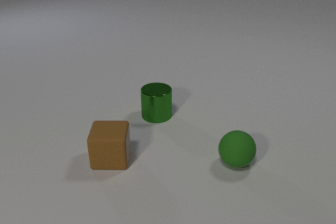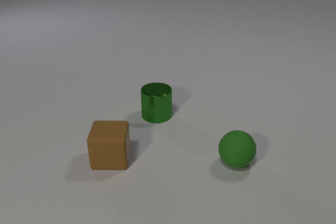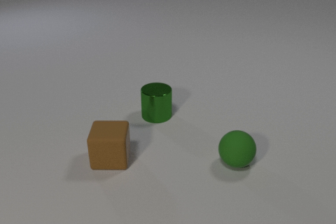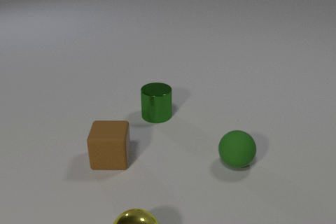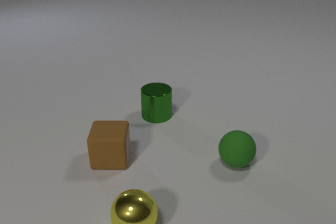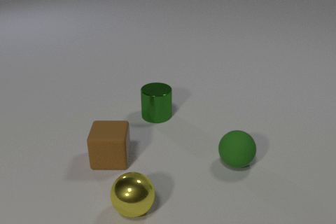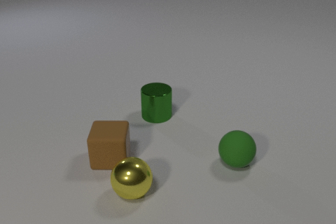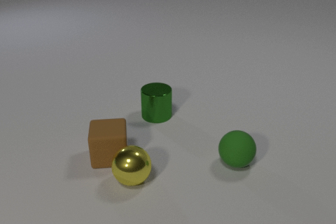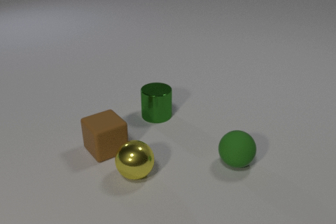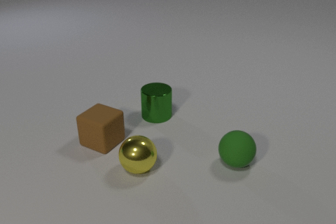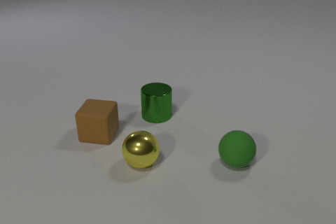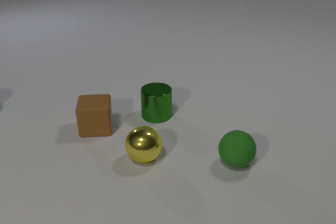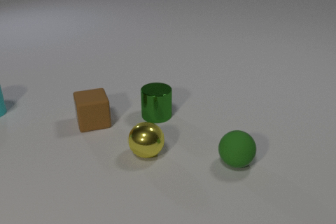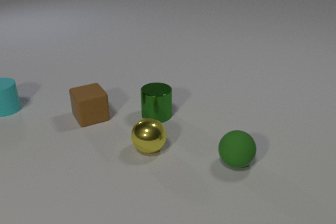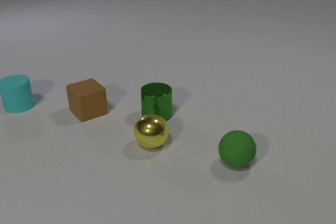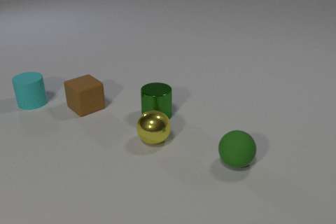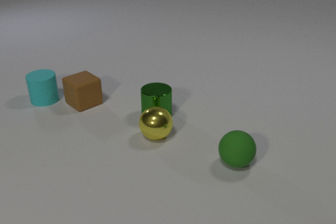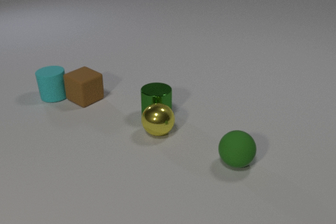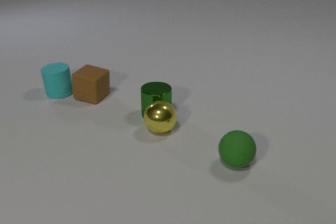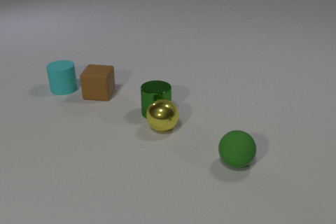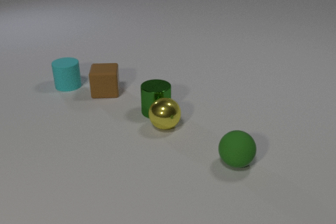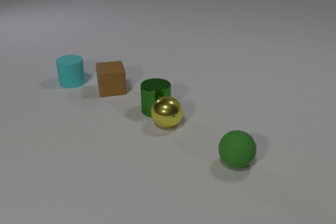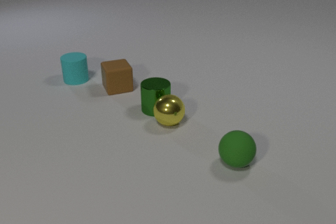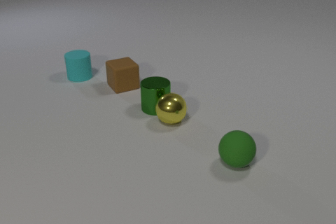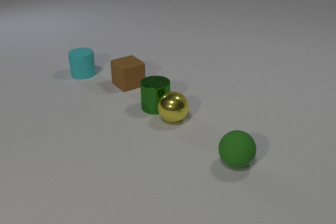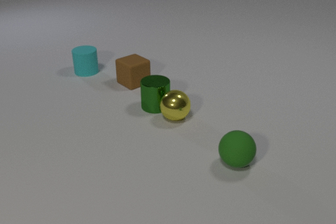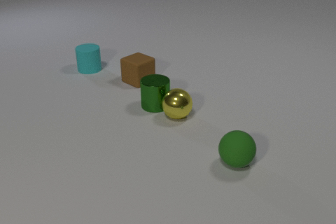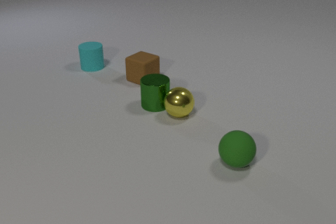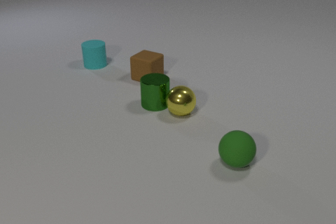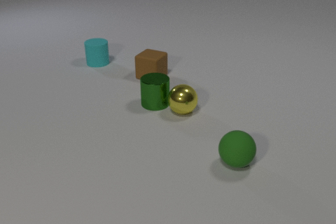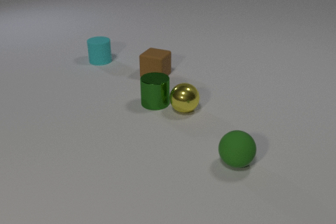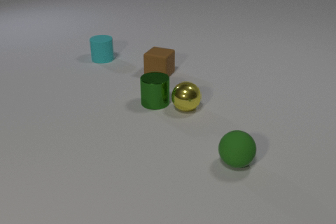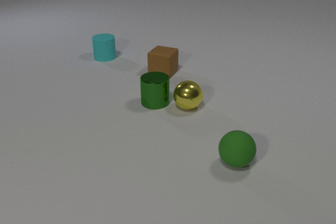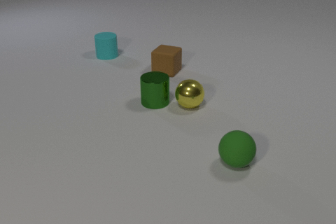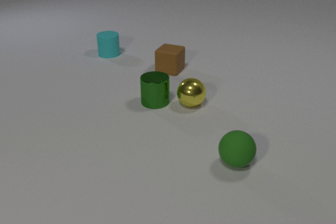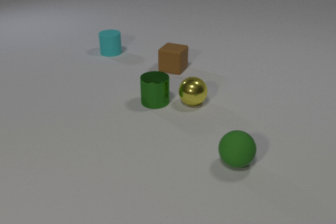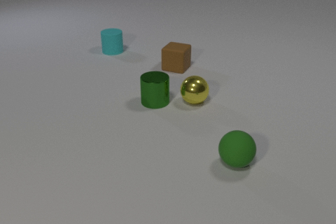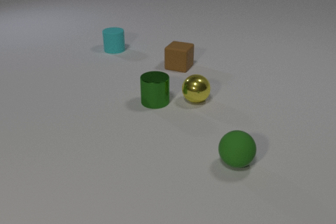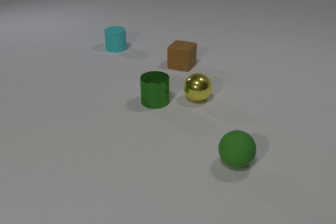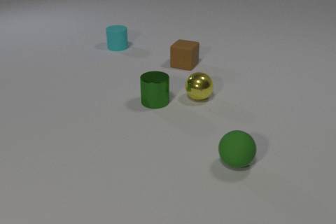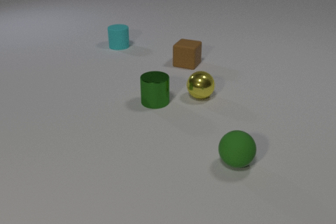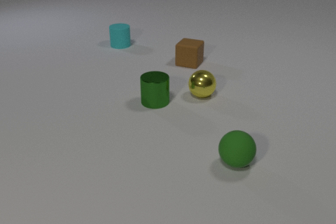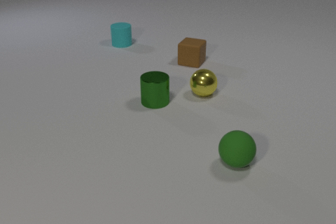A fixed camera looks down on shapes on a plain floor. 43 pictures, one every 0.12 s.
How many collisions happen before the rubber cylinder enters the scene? 1.
What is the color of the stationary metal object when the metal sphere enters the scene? green.
How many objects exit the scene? 0.
0.00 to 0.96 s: The yellow metal sphere comes in at the bottom edge, rolls away from the camera. The brown rubber cube slides away from the camera, spins so that its near face slides to the right, counterclockwise seen from above. The yellow metal sphere and the brown rubber cube collide.
0.96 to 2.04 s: The yellow metal sphere rolls away from the camera. The brown rubber cube slides away from the camera, spins so that its near face slides to the right, counterclockwise seen from above. The cyan rubber cylinder comes in at the left edge, slides to the right. The brown rubber cube and the cyan rubber cylinder collide.
2.04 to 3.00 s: The yellow metal sphere rolls away from the camera and to the right. The brown rubber cube slides to the right and away from the camera, spins so that its near face slides to the right, counterclockwise seen from above. The green metal cylinder slides away from the camera. The cyan rubber cylinder slides away from the camera and to the right. The yellow metal sphere and the green metal cylinder collide.
3.00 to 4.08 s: The yellow metal sphere rolls away from the camera and to the right. The brown rubber cube slides to the right and away from the camera, spins counterclockwise seen from above by about 30 degrees, its near face sliding to the right. The green metal cylinder slides away from the camera. The cyan rubber cylinder slides away from the camera and to the right.
4.08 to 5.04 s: The yellow metal sphere rolls away from the camera and to the right. The brown rubber cube slides to the right and away from the camera. The cyan rubber cylinder slides away from the camera and to the right.
